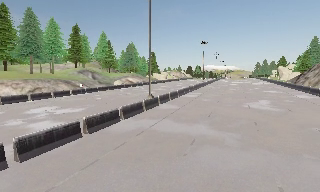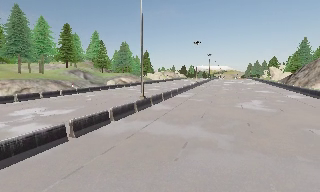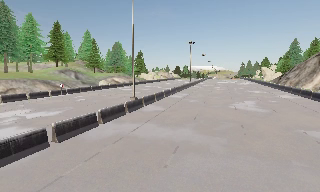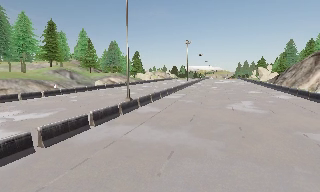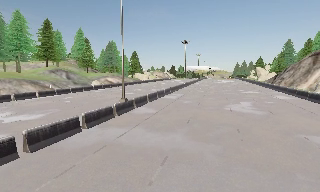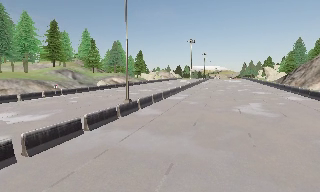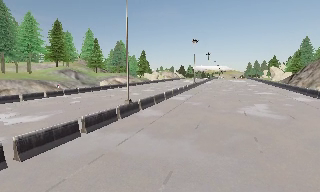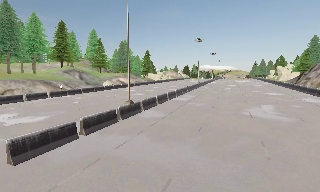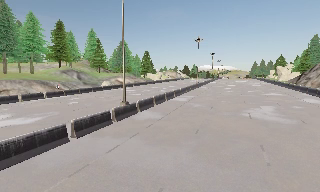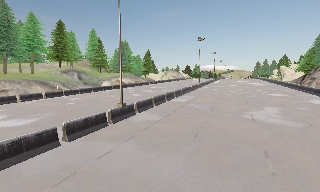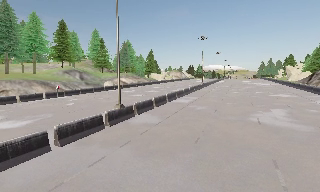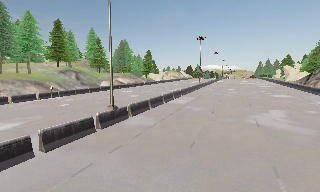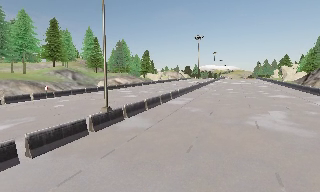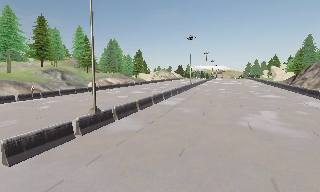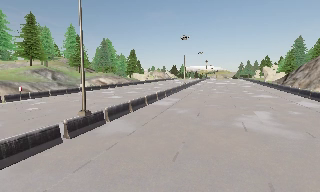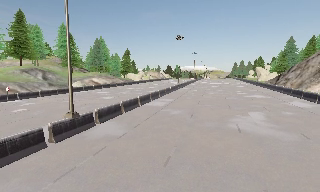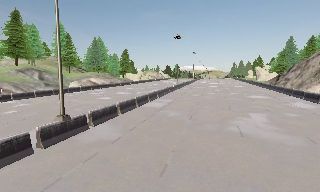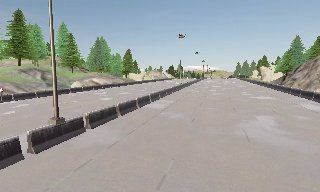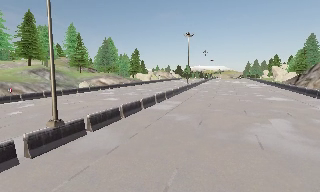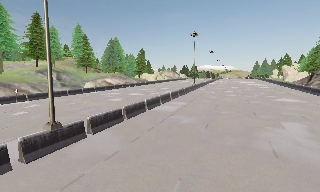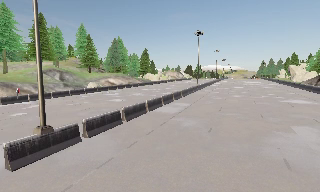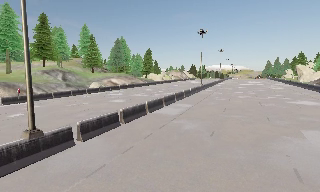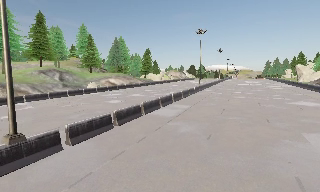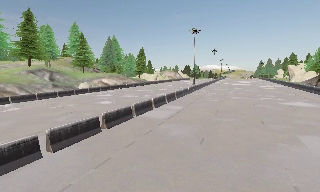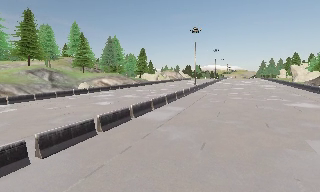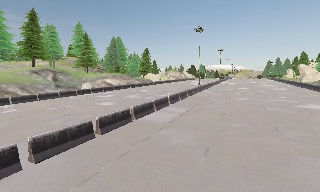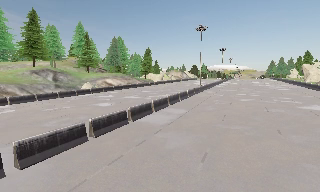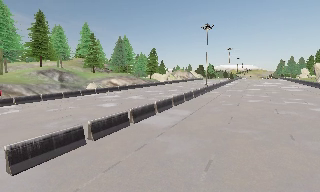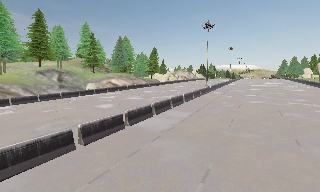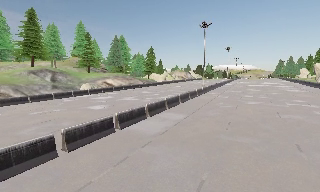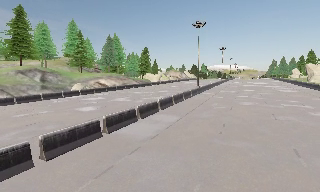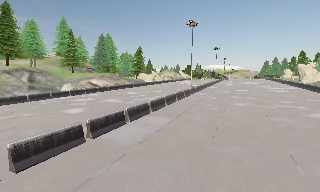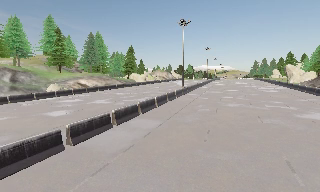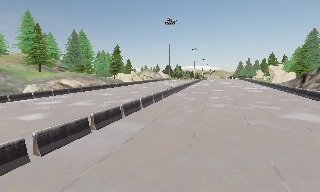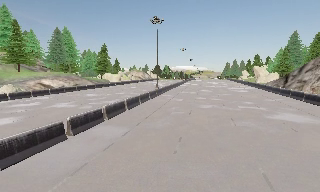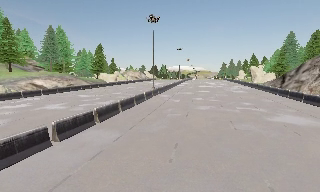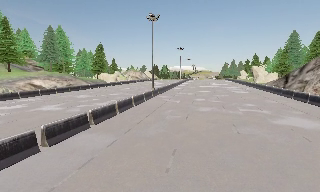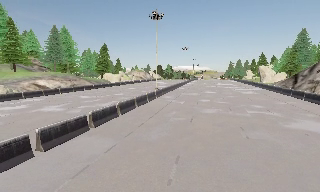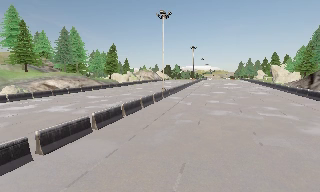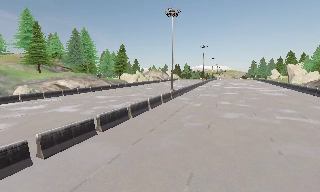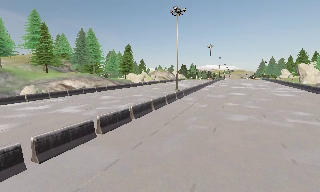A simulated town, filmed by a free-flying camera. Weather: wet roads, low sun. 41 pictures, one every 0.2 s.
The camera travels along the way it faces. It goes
forward.
0.0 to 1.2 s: The camera travels forward, about 3.5 m, so what stands in front looms larger.
1.2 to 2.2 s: The camera travels forward and to its right, about 3 m, so what stands in front looms larger.
2.2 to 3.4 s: The camera travels forward, about 3 m, so what stands in front looms larger.
3.4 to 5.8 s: The camera pans to its left, which is counterclockwise from overhead, by about 10 degrees. It travels forward and to its right, about 8 m, so what stands in front looms larger.
5.8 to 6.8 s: The camera swings to its right by about 15 degrees, and the scene slides to the left. It travels forward and to its right, about 4 m, so what stands in front looms larger.
6.8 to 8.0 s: The camera travels forward, about 4 m, so what stands in front looms larger.
The film runs forward here.
